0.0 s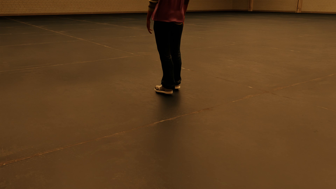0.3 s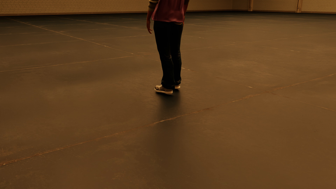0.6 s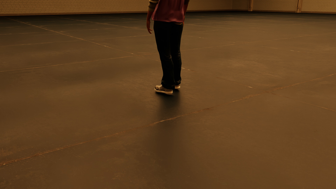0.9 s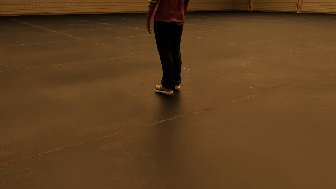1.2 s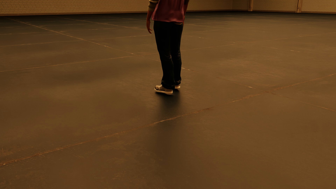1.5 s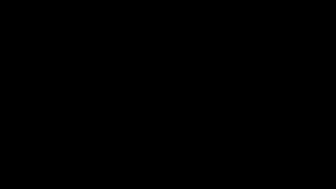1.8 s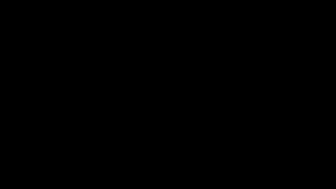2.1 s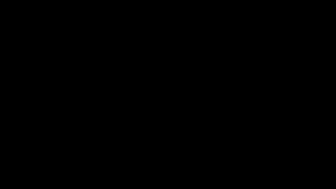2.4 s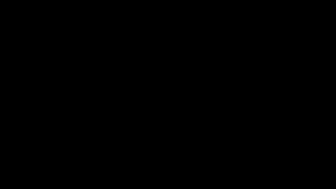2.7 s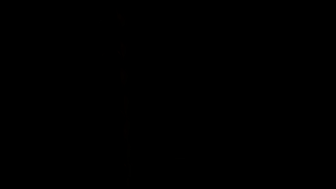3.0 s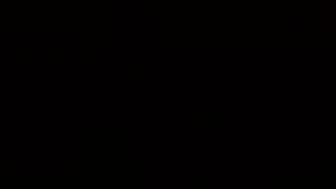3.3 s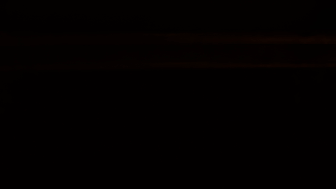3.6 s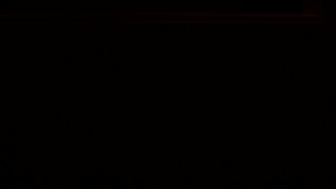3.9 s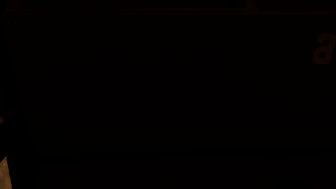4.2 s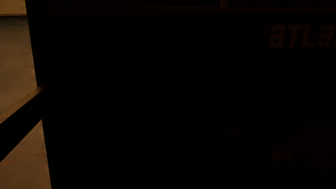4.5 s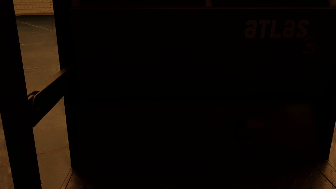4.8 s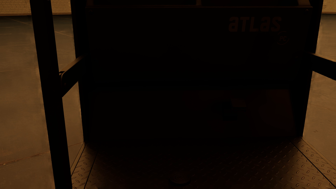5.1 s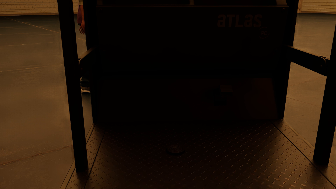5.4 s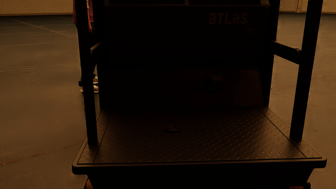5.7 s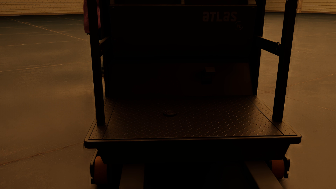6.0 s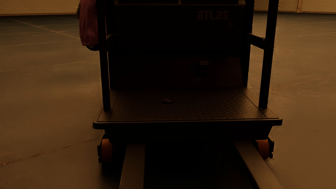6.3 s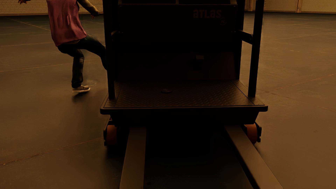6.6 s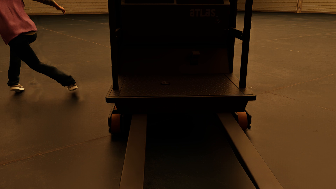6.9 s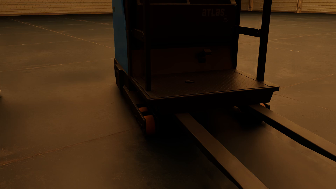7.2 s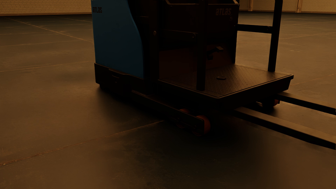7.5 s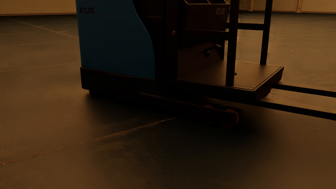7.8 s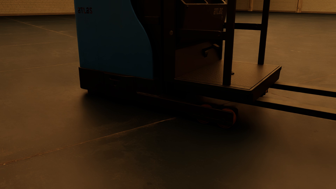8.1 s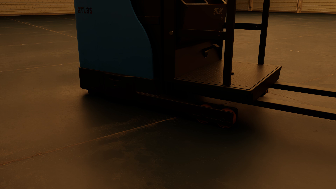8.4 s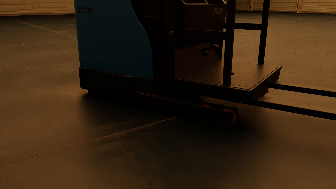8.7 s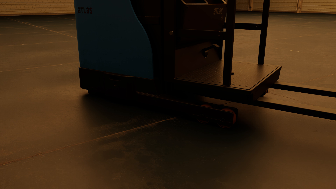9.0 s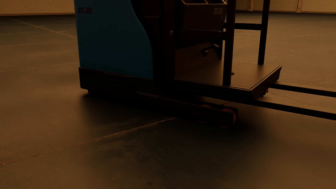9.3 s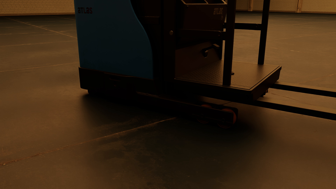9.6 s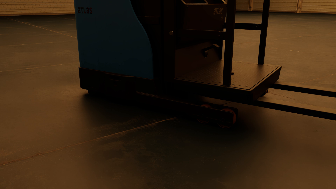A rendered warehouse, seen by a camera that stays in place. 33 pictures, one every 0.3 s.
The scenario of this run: Near miss between a forklift and a person.
